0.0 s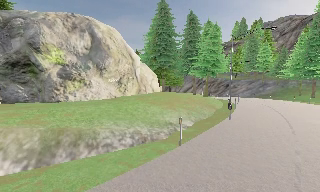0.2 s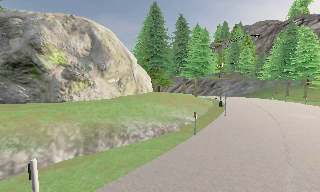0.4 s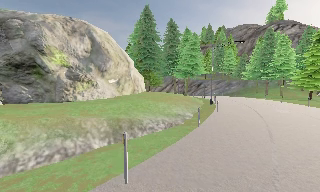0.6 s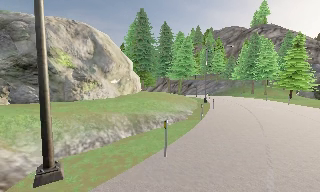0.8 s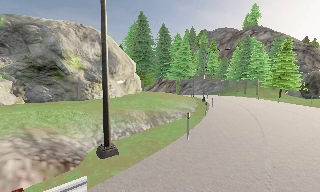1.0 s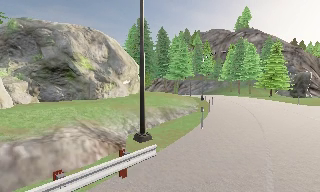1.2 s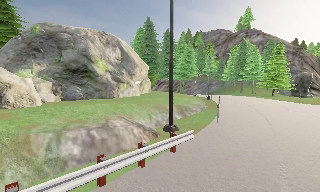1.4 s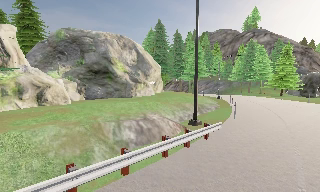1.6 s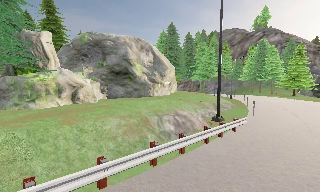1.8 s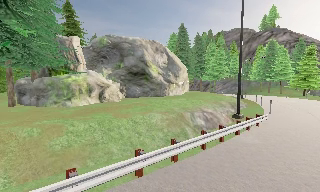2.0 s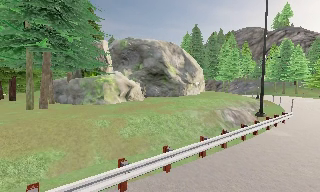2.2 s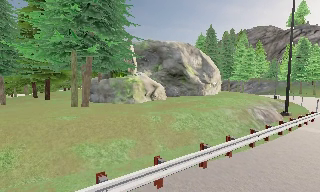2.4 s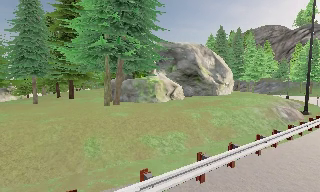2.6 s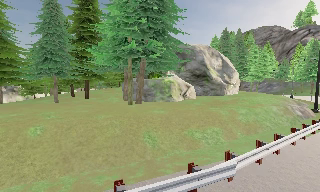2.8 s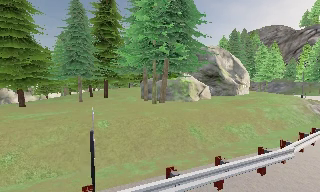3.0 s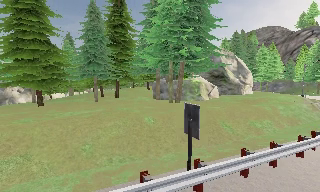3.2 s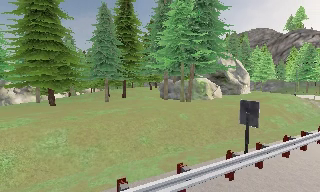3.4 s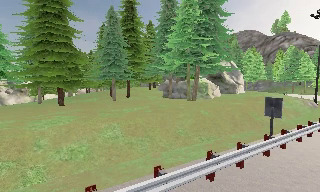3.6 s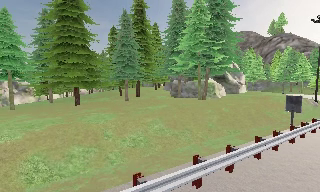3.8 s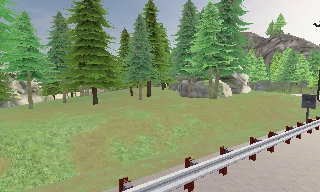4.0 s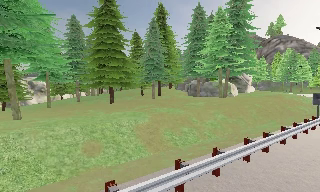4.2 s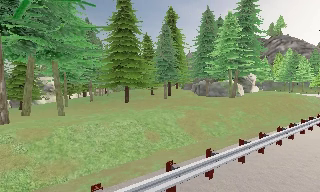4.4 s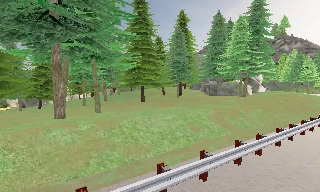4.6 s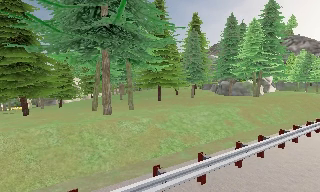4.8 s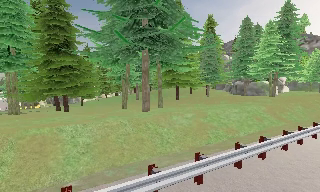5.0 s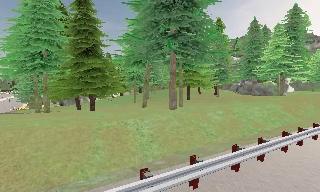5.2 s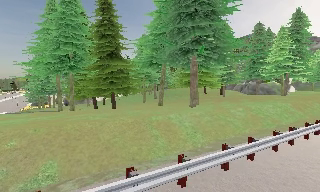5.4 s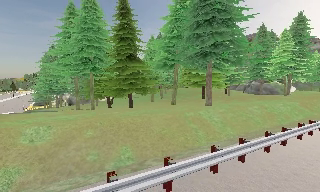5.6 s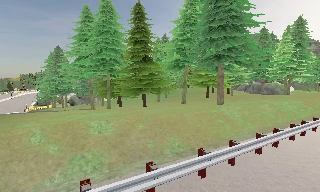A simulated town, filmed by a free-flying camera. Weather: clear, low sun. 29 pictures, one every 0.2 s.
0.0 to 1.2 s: The camera pans to its right, which is clockwise from overhead, by about 20 degrees. It travels backward and to its left, about 12 m, so what stands in front gets smaller.
1.2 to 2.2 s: The camera pans to its left, which is counterclockwise from overhead, by about 10 degrees. It travels to its left and backward, about 10 m, so close, fixed things drift to the right.
2.2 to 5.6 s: The camera travels to its left and backward, about 40 m, so close, fixed things drift to the right.
The film runs forward here.
